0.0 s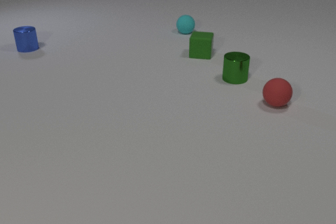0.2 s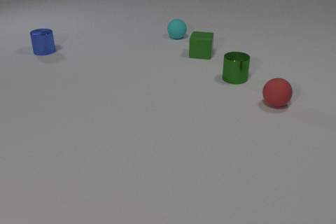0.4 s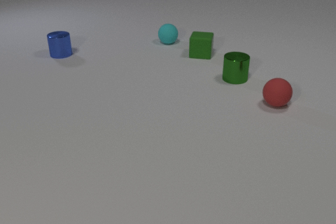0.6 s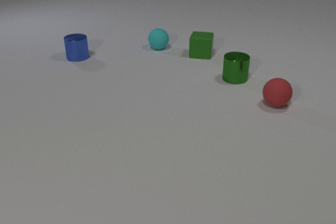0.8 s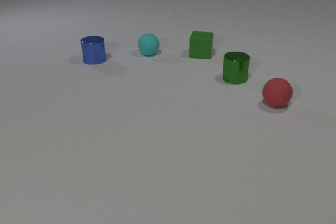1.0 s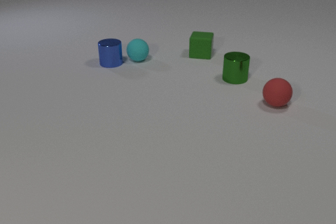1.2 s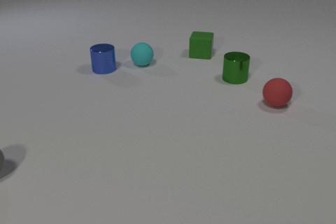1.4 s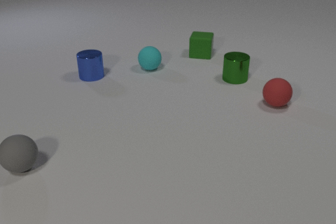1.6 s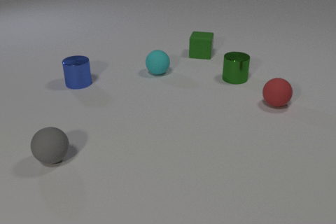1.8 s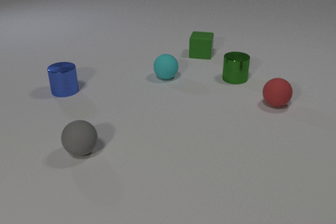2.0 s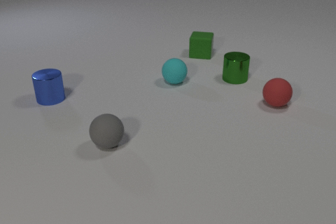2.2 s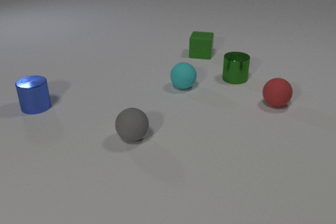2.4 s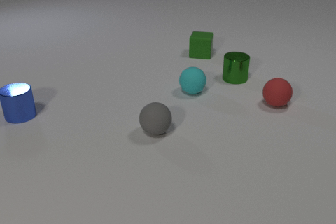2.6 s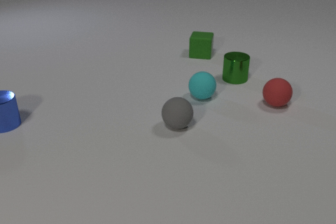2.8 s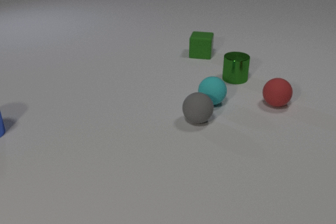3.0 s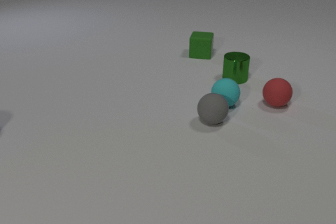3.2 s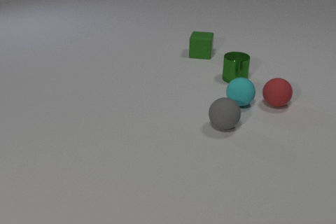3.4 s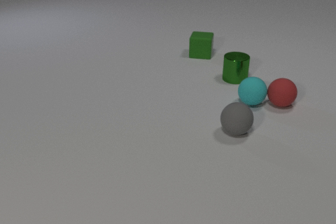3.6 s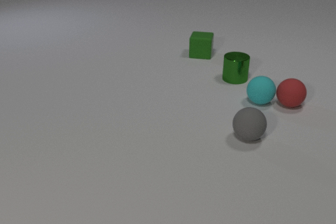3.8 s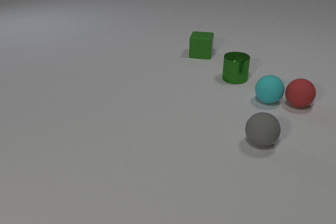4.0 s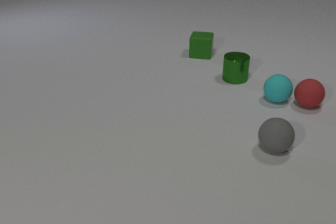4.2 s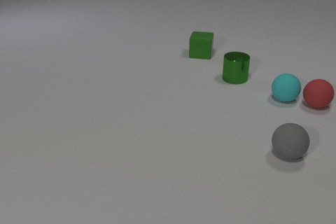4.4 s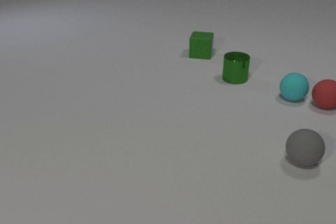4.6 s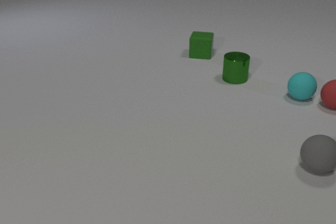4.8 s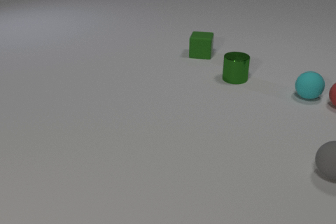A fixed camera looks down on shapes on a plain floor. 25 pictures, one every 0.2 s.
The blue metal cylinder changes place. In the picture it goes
toward the camera.
The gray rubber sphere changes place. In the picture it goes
to the right.
0.0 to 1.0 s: The blue metal cylinder slides to the right and toward the camera. The cyan rubber sphere rolls toward the camera and to the left.
1.0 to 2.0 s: The blue metal cylinder slides toward the camera and to the left. The cyan rubber sphere rolls toward the camera and to the right. The gray rubber sphere comes in at the left edge, rolls to the right. The blue metal cylinder and the cyan rubber sphere collide.
2.0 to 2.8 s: The blue metal cylinder slides to the left and toward the camera. The cyan rubber sphere rolls toward the camera and to the right. The gray rubber sphere rolls to the right and away from the camera.
2.8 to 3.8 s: The blue metal cylinder leaves at the left edge. The cyan rubber sphere rolls to the right. The gray rubber sphere rolls to the right and toward the camera. The red rubber sphere rolls to the right. The cyan rubber sphere and the gray rubber sphere collide. The cyan rubber sphere and the red rubber sphere collide.
3.8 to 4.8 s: The cyan rubber sphere rolls to the right and away from the camera. The gray rubber sphere rolls to the right and toward the camera. The red rubber sphere rolls to the right.
How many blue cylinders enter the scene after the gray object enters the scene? 0.
Are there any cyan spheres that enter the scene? no.
How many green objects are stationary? 2.
